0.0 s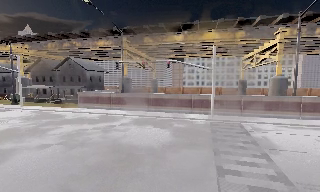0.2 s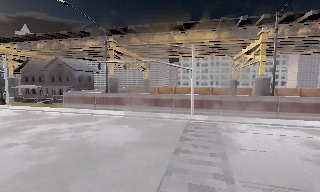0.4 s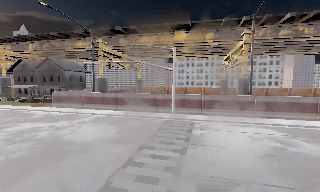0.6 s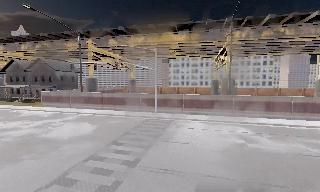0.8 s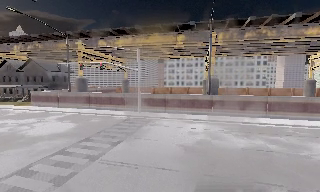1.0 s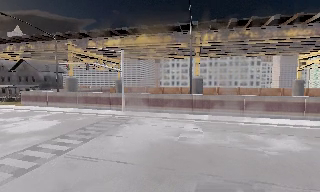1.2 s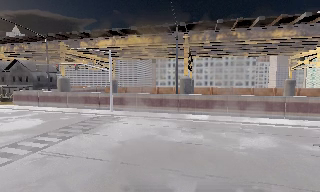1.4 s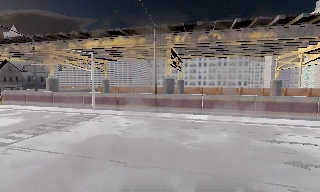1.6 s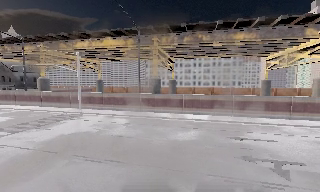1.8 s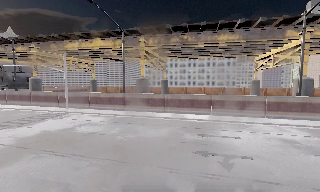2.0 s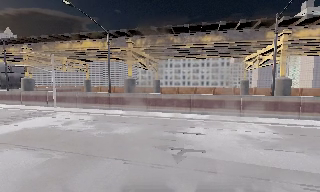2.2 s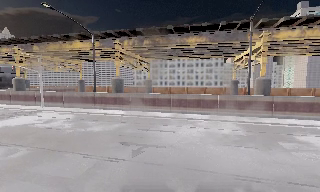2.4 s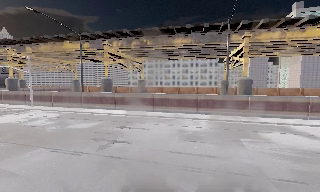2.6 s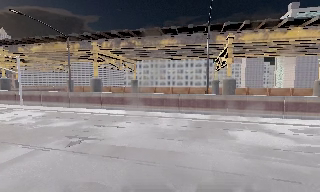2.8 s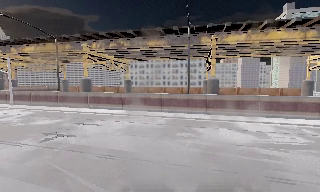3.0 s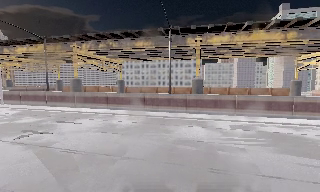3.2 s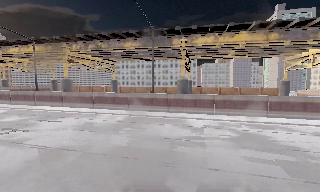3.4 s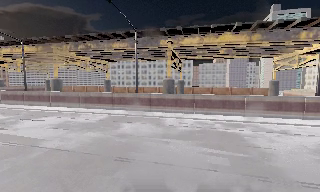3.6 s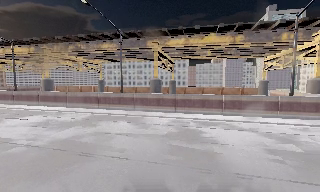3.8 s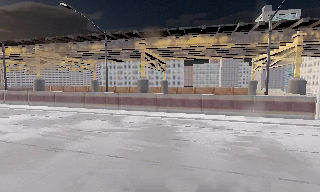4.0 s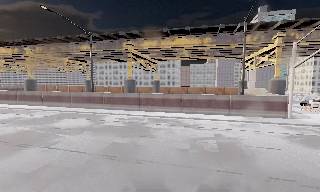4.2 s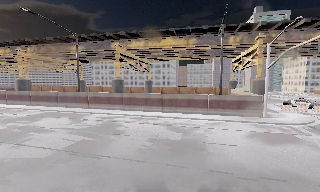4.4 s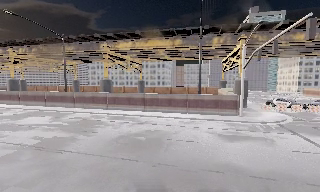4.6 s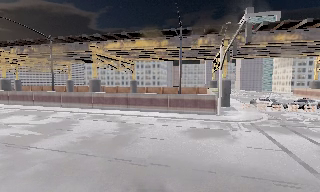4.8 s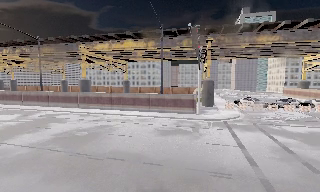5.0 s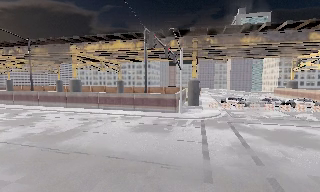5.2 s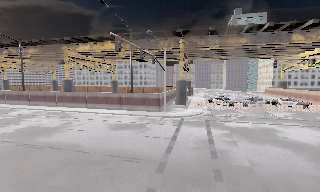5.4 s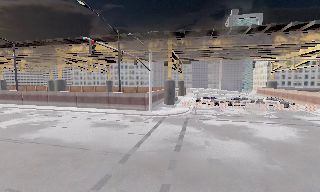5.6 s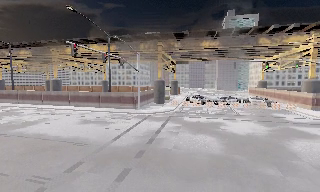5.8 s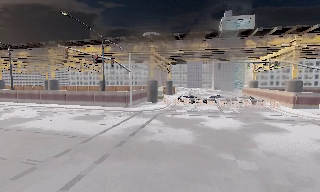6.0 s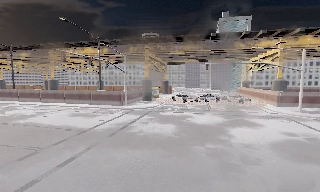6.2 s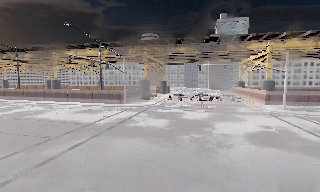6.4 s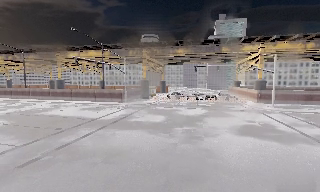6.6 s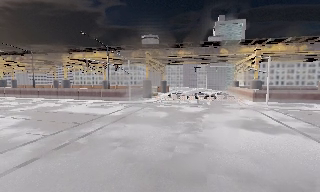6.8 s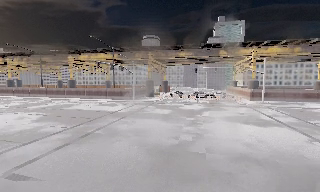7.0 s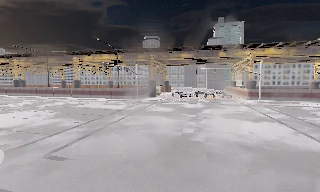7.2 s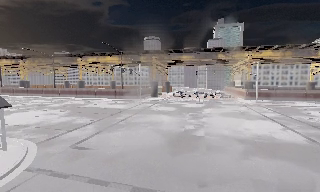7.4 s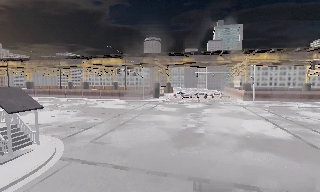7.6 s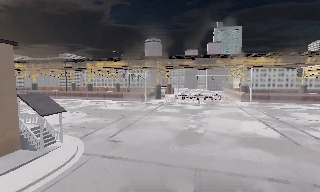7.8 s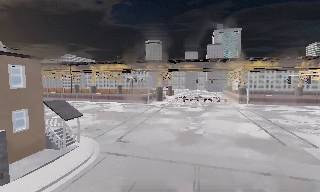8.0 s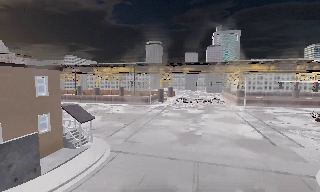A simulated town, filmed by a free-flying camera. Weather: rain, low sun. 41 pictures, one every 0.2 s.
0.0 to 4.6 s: The camera travels to its right, about 50 m, so close, fixed things drift to the left.
4.6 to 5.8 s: The camera travels to its right and backward, about 12 m, so close, fixed things drift to the left.
5.8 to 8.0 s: The camera travels backward, about 20 m, so what stands in front gets smaller.
The film runs forward here.
